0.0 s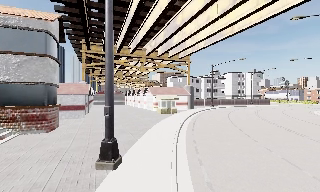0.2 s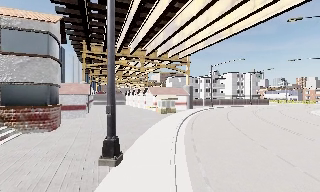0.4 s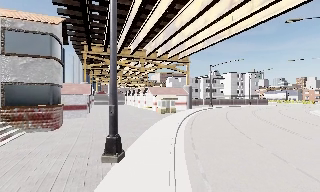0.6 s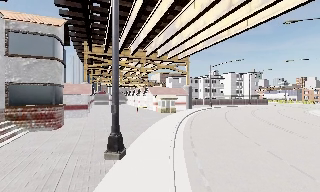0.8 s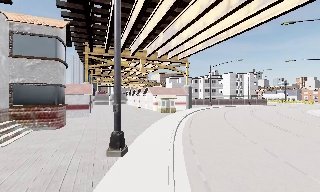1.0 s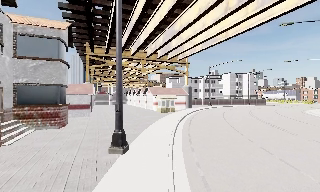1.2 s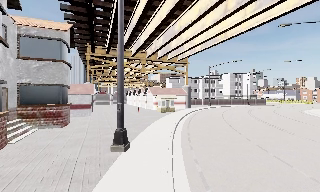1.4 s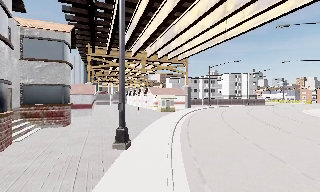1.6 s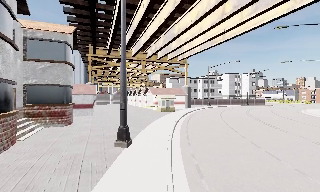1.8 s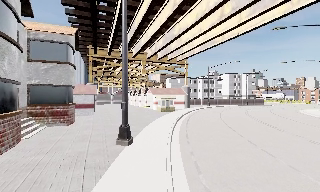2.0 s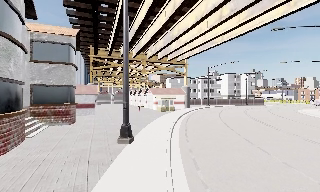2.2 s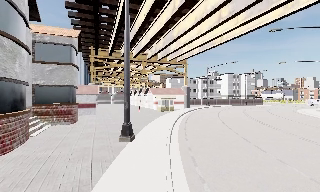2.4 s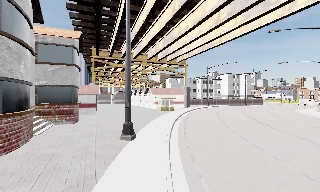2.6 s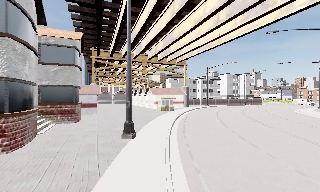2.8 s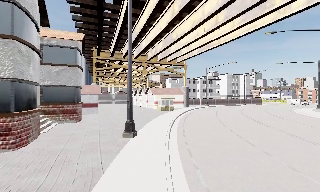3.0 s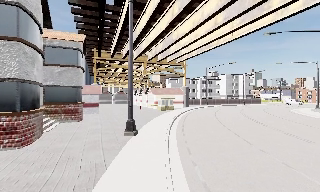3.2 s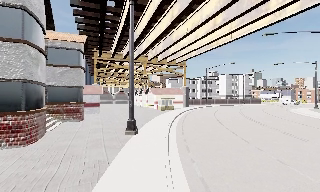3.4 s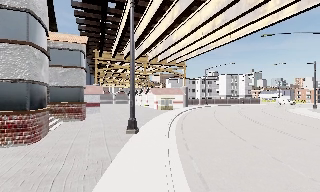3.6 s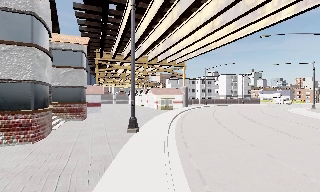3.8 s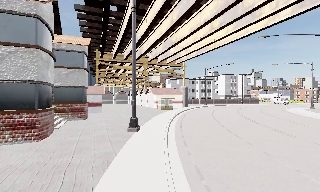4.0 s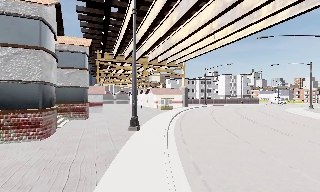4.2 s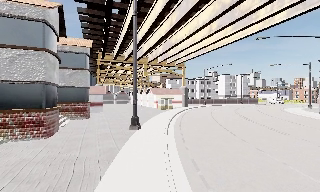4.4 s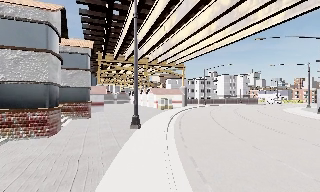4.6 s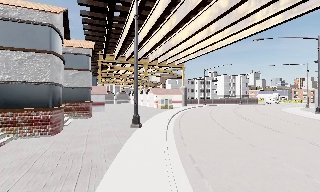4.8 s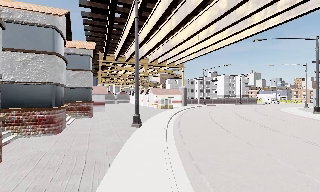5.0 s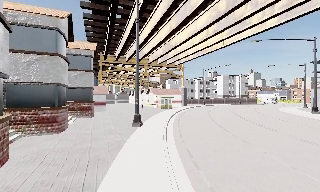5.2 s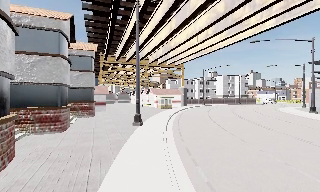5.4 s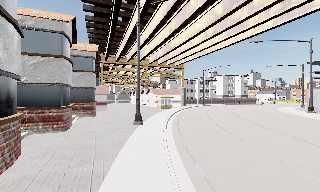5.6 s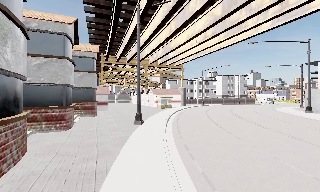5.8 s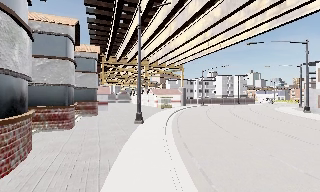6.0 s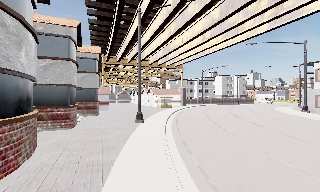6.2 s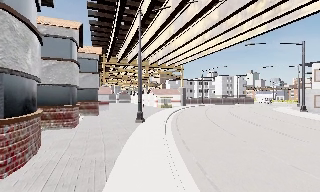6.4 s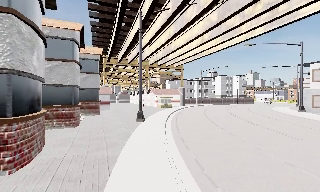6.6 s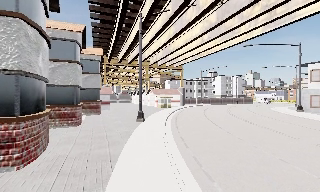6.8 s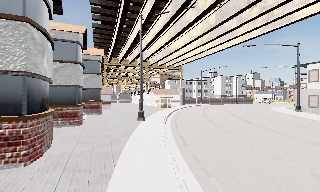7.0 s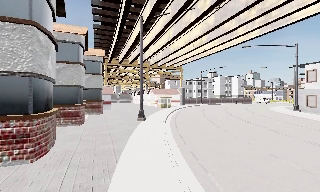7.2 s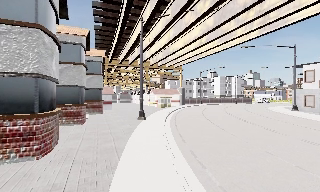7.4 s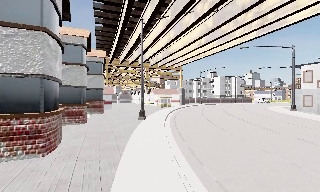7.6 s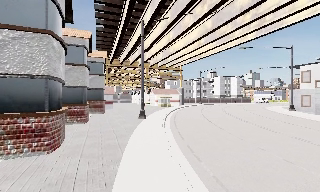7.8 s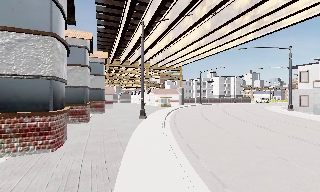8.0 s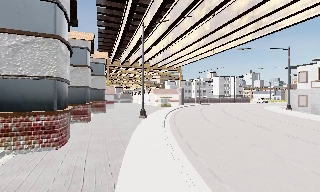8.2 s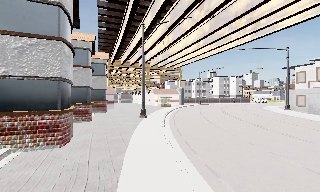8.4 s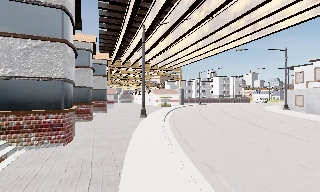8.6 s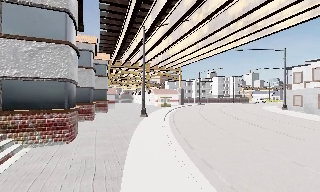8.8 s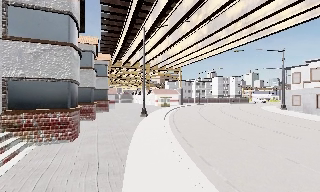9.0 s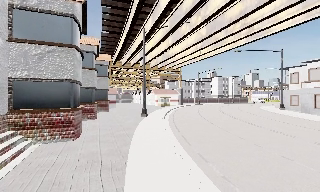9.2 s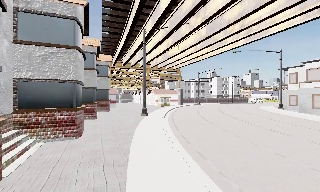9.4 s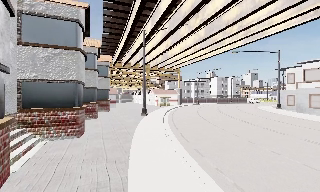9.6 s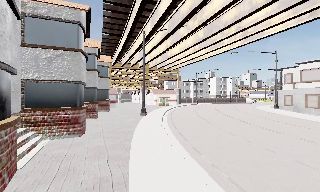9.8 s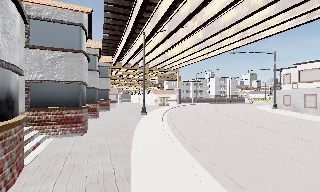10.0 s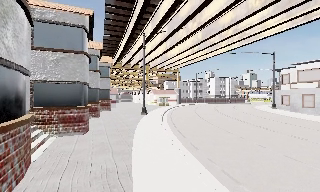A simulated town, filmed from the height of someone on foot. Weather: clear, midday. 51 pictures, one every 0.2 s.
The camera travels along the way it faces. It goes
backward.
0.0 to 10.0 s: The camera travels backward, about 14 m, so what stands in front gets smaller.
The film runs backward here.
